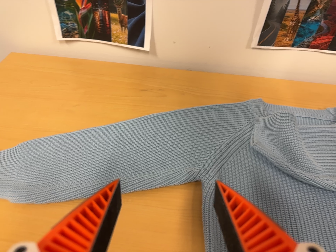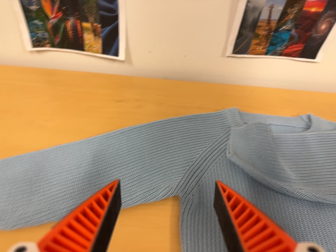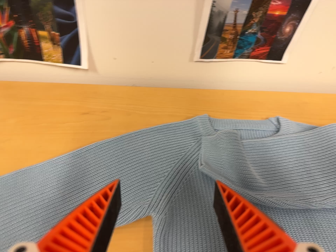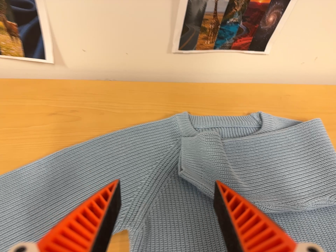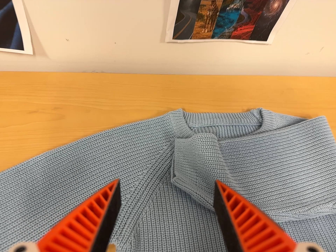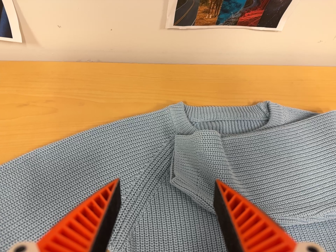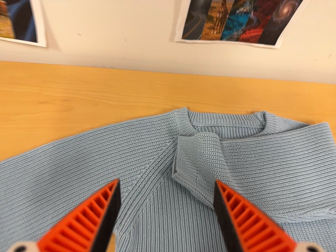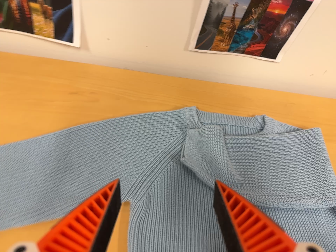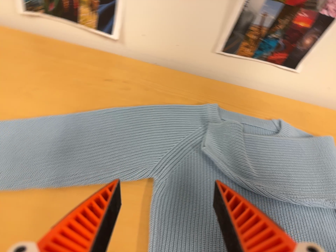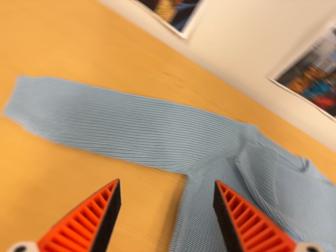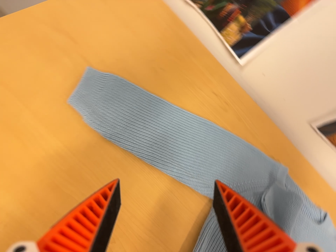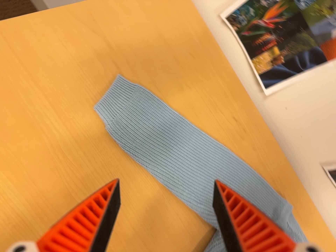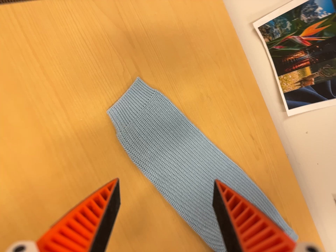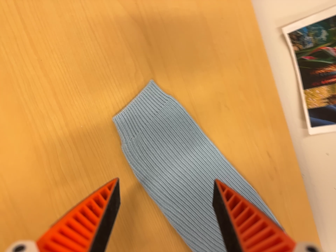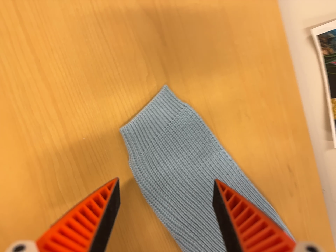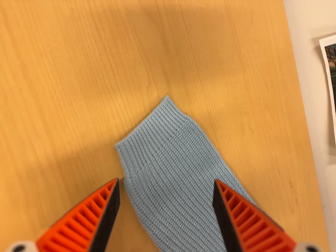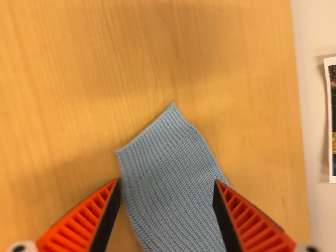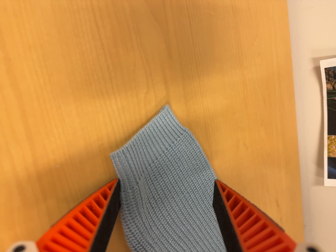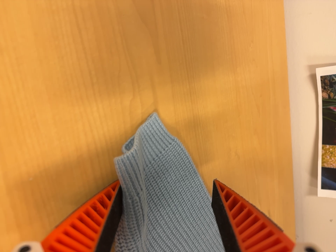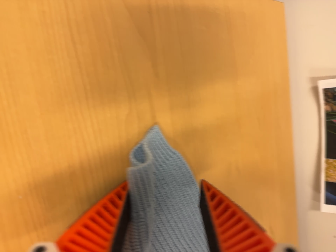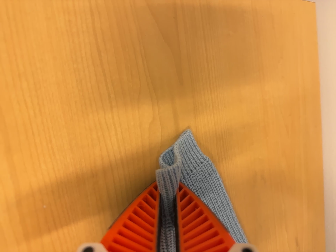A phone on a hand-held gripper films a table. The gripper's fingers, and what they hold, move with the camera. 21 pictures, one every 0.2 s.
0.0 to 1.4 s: The scene slides to the left, as the camera pans about 10 degrees to its right. It travels toward the top of its view, about 8 cm.
1.4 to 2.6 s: The camera travels to its left and toward the top of its view, about 26 cm, so close, fixed things drift to the right. It rolls about its line of sight by about 65 degrees, and the scene rotates clockwise.
2.6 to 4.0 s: The camera travels forward and toward the top of its view, about 12 cm, so what stands in front looms larger. It rolls about its line of sight by about 15 degrees, and the scene rotates clockwise.
The film runs forward here.
